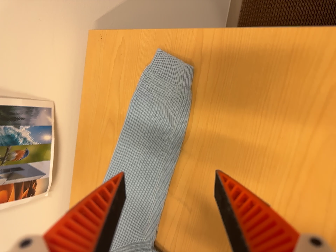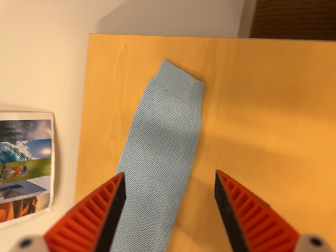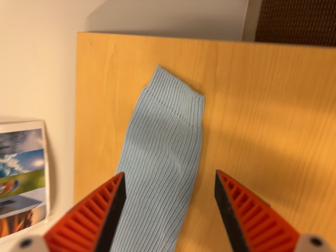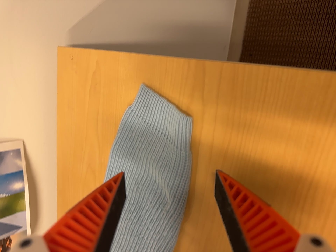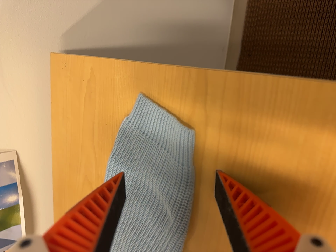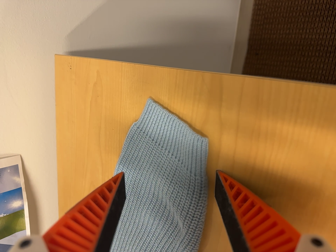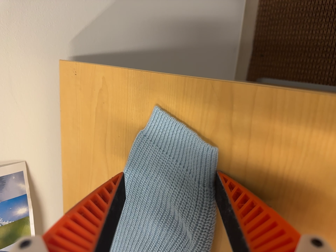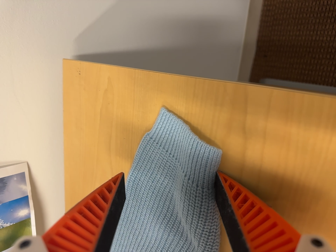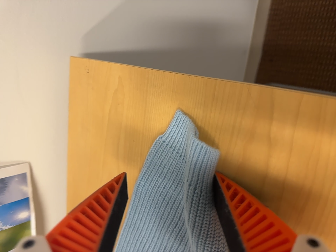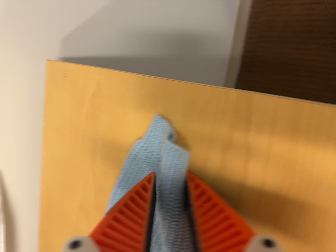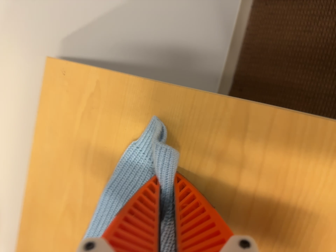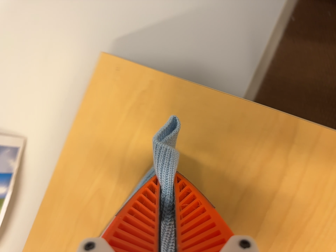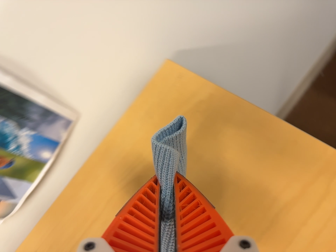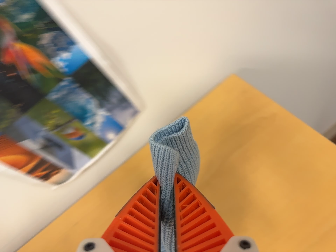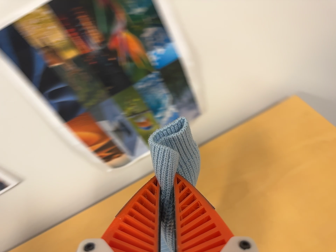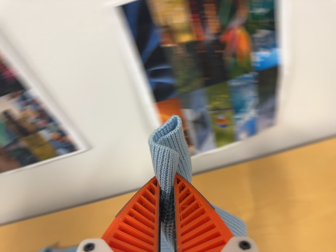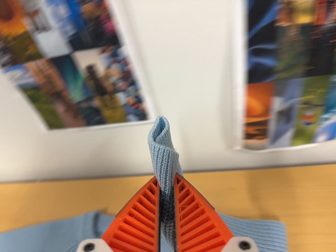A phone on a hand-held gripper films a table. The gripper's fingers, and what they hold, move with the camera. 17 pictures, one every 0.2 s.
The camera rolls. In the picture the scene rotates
clockwise.
0.0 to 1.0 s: The camera travels forward and toward the top of its view, about 18 cm, so what stands in front looms larger.
1.0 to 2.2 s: The camera travels to its left, about 9 cm. Its aim tips toward the top of its view by about 10 degrees, and the scene shifts downward. It rolls about its line of sight by about 20 degrees, and the scene rotates clockwise.
2.2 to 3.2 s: The camera pans to its left by about 15 degrees. It travels to its left, about 40 cm, so close, fixed things drift to the right. It rolls about its line of sight by about 60 degrees, and the scene rotates clockwise.
The film runs forward here.
